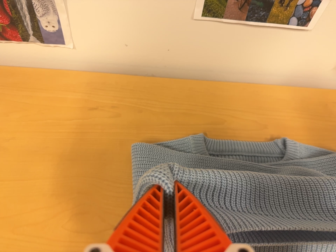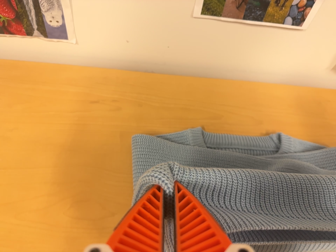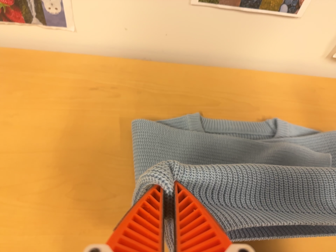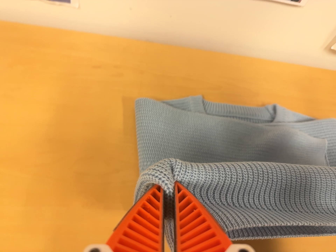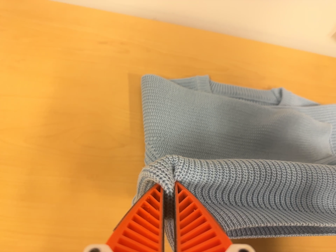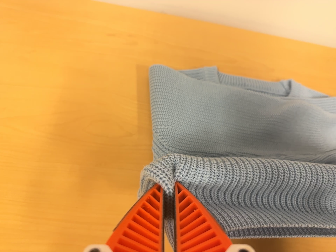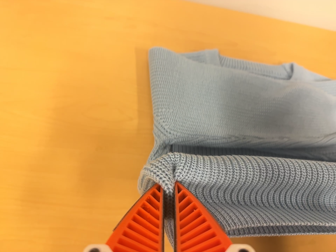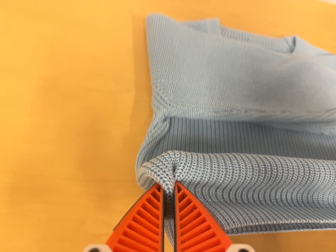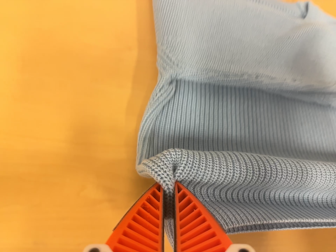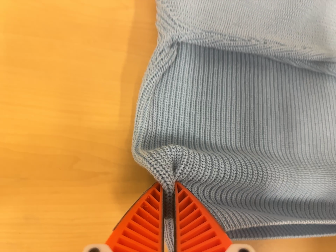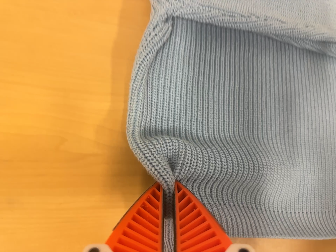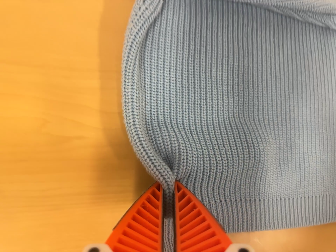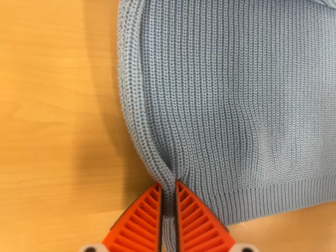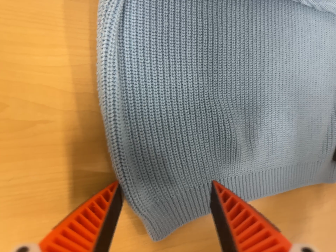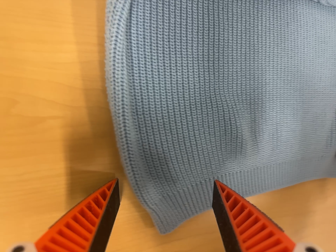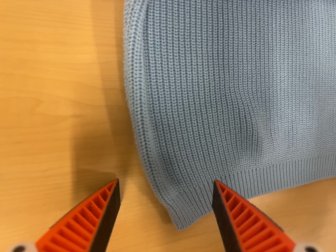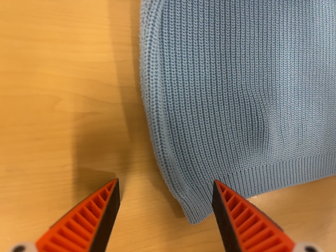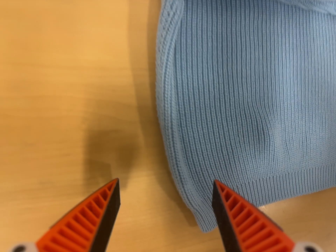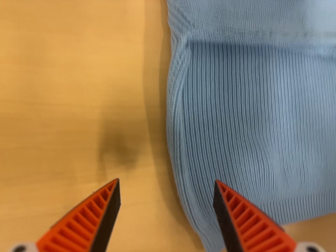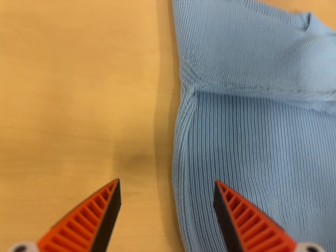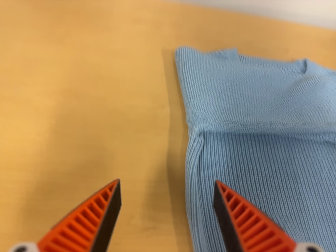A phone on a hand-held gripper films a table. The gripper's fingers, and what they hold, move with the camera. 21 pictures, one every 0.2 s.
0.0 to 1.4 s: The camera travels toward the bottom of its view, about 16 cm, so close, fixed things drift upward. Its aim tips toward the bottom of its view by about 10 degrees, and the scene shifts upward.
1.4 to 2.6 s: The camera pans to its right by about 15 degrees. It travels forward, about 10 cm, so what stands in front looms larger. Its aim tips toward the bottom of its view by about 25 degrees, and the scene shifts upward.
2.6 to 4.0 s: The camera pans to its left by about 15 degrees. It travels backward, about 14 cm. Its aim tips toward the top of its view by about 35 degrees, and the scene shifts downward.
The film runs backward here.
